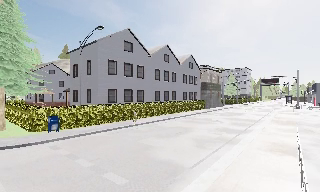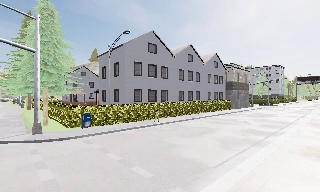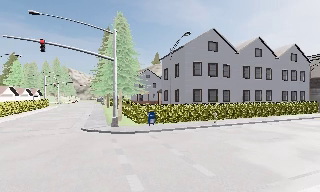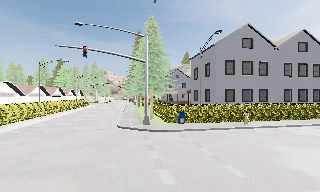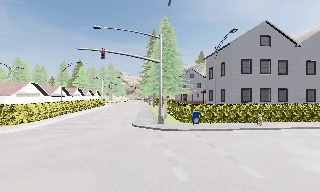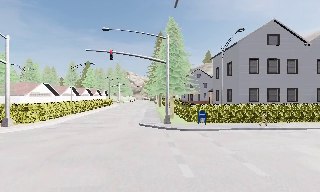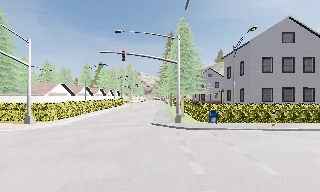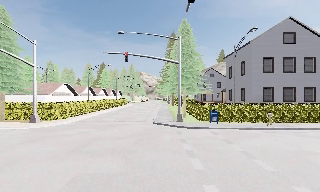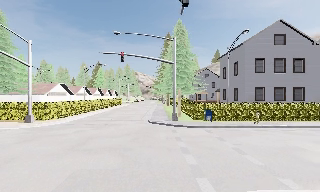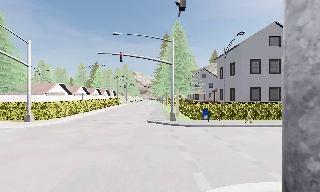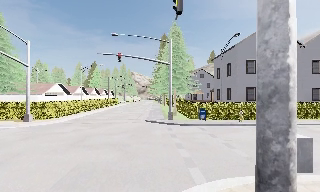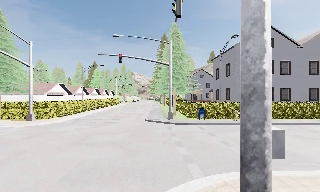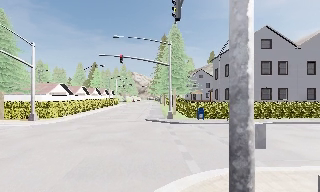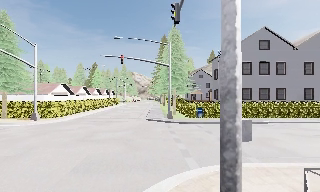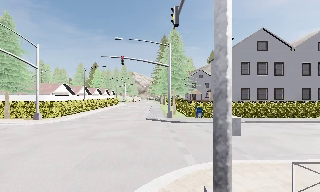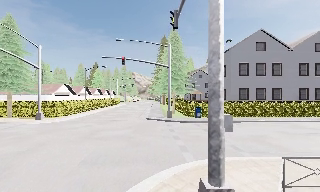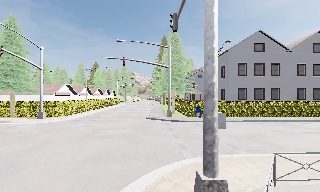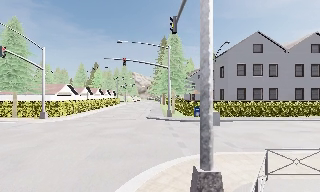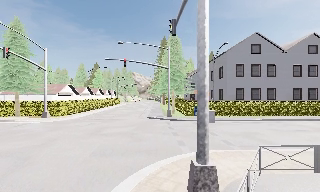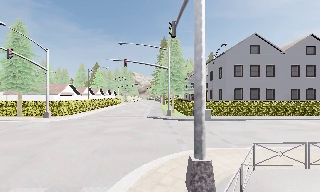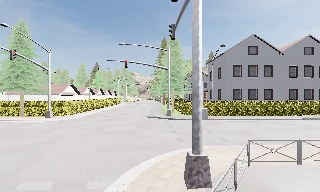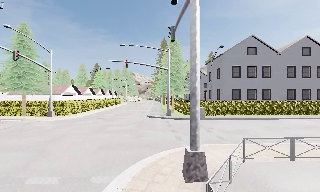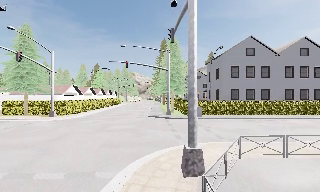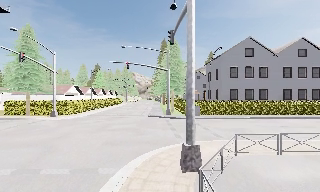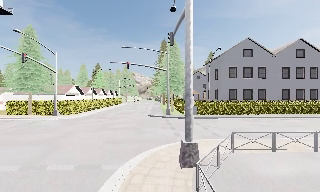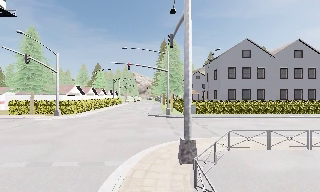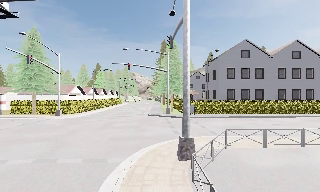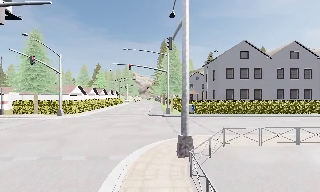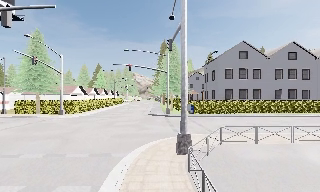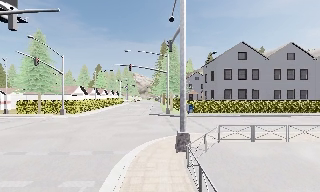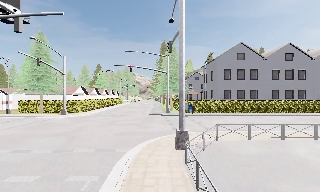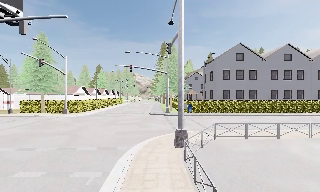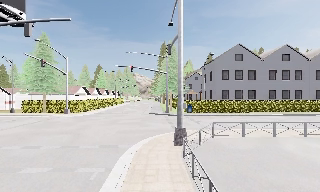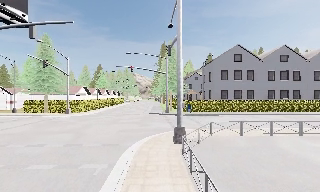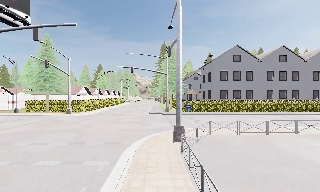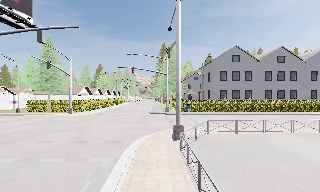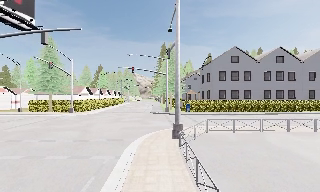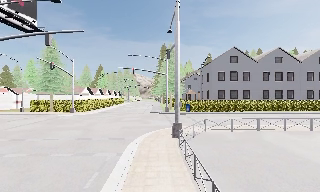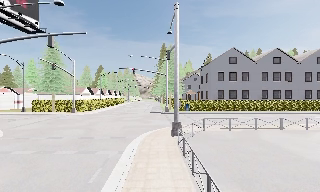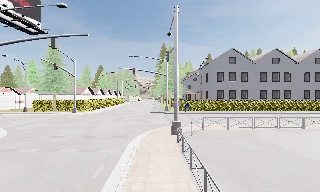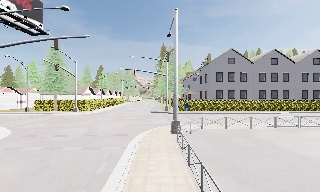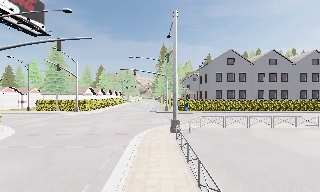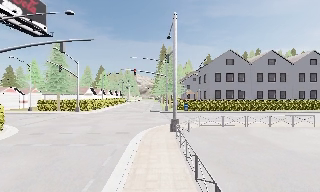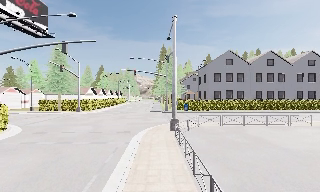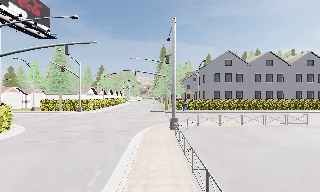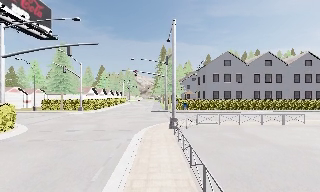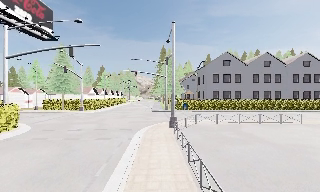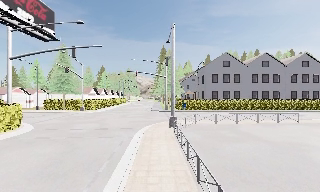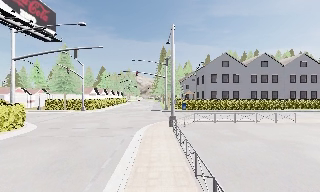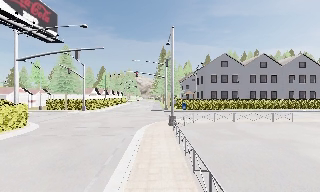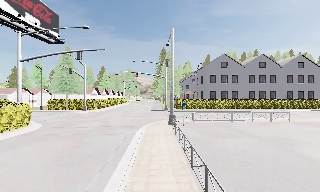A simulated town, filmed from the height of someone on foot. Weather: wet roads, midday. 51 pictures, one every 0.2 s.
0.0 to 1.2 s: The camera swings to its left by about 50 degrees, and the scene slides to the right. It travels backward, about 1.5 m.
1.2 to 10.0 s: The camera travels backward, about 13 m, so what stands in front gets smaller.
The film runs backward here.
